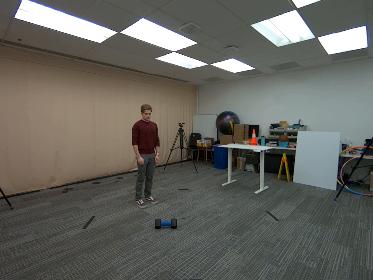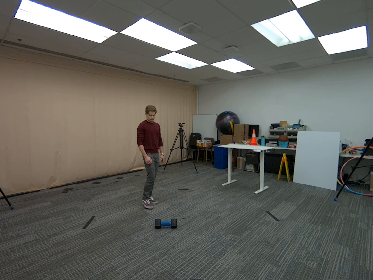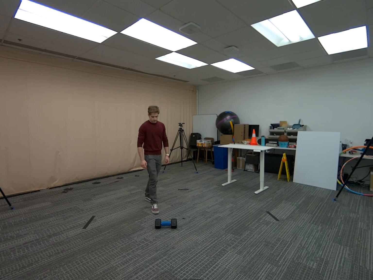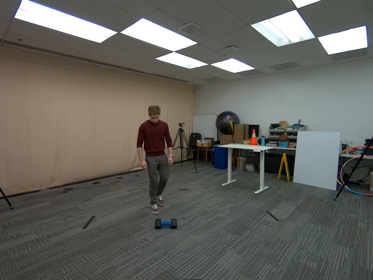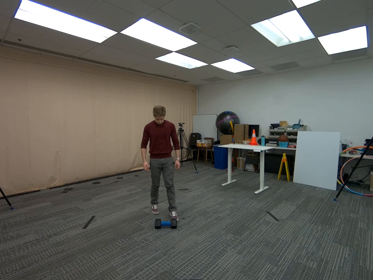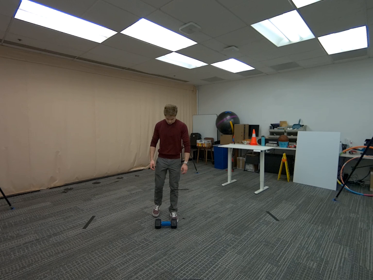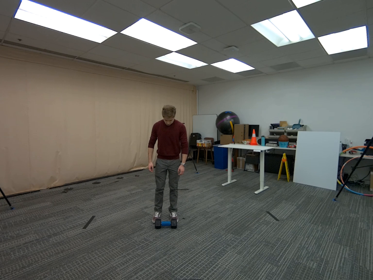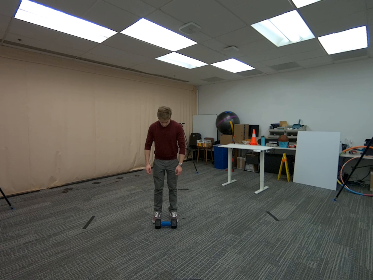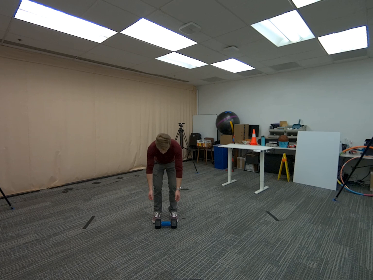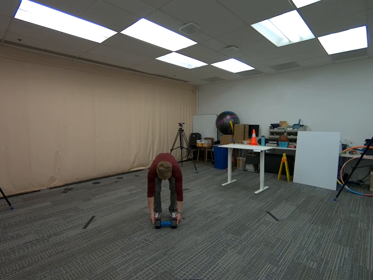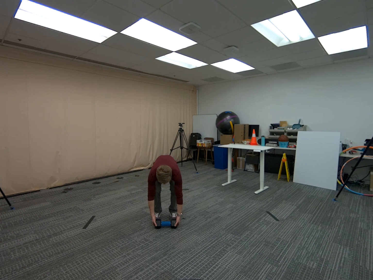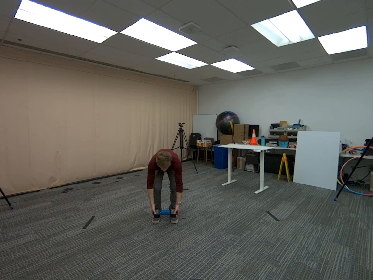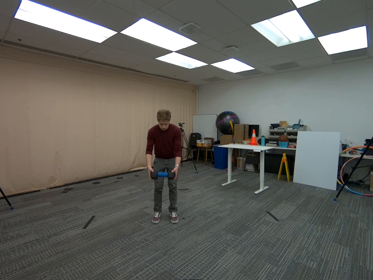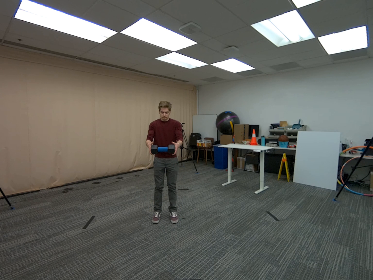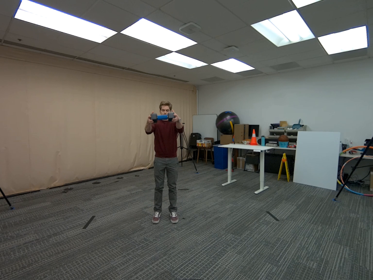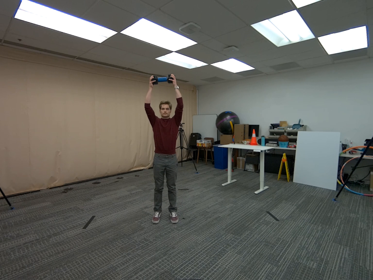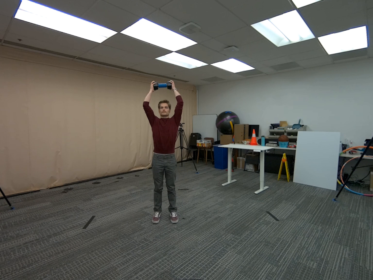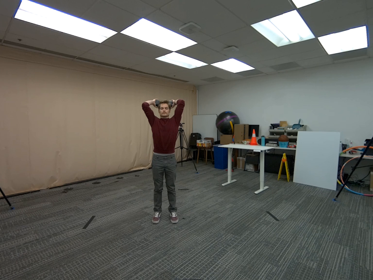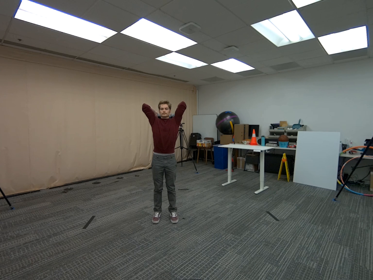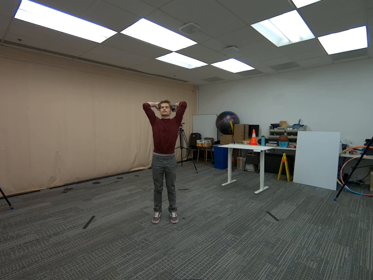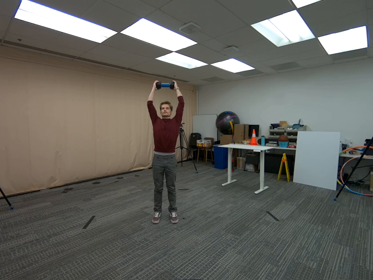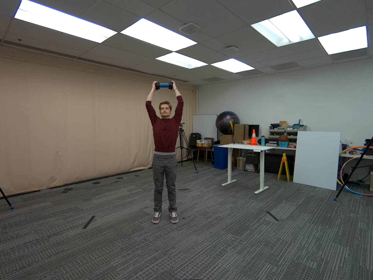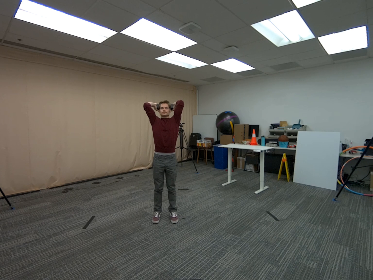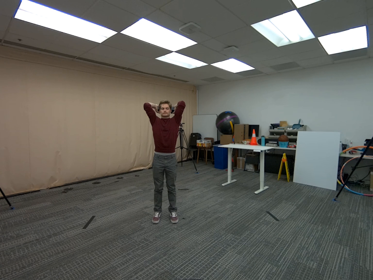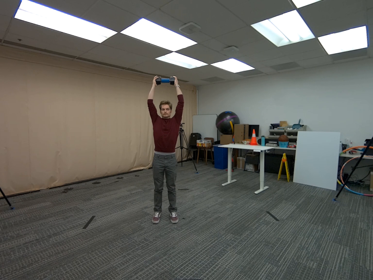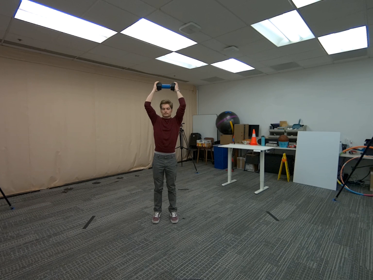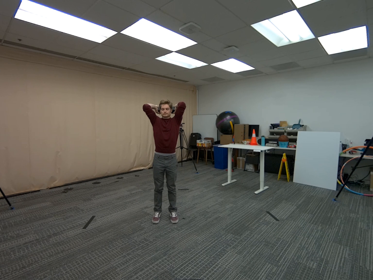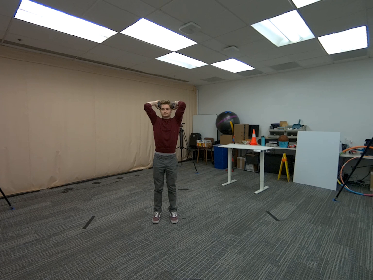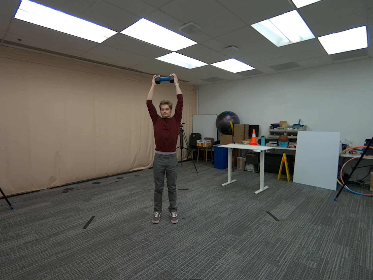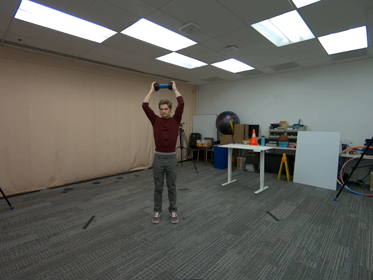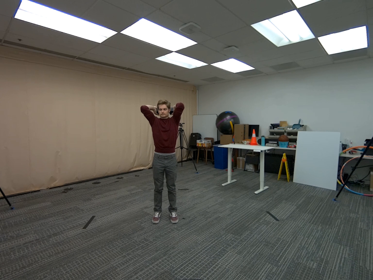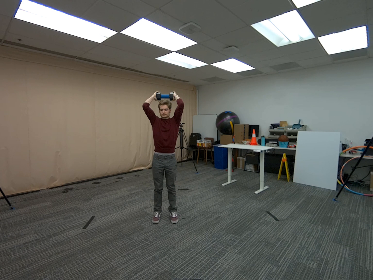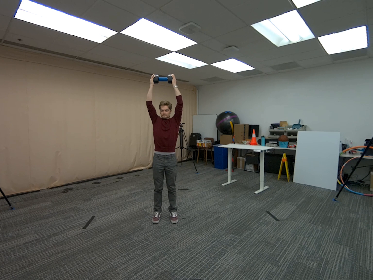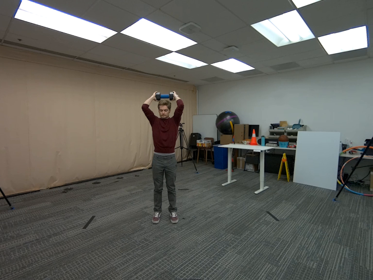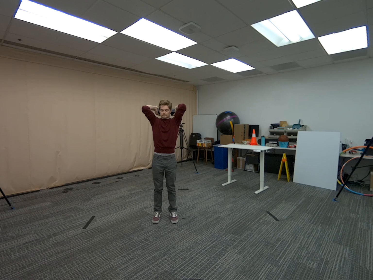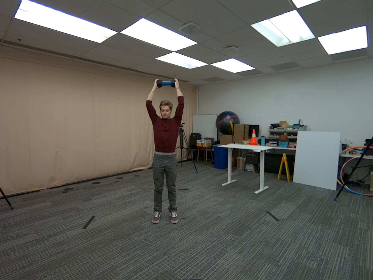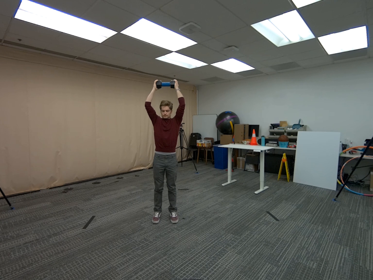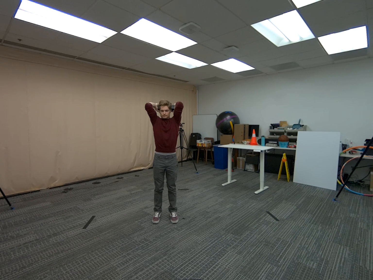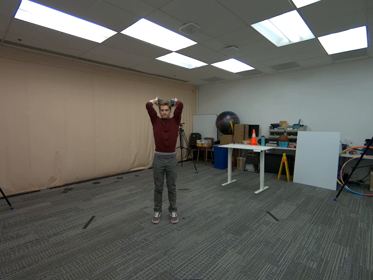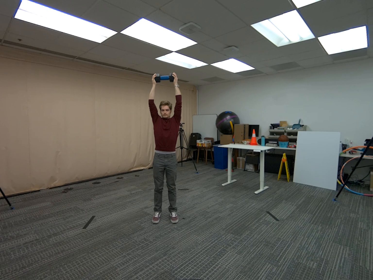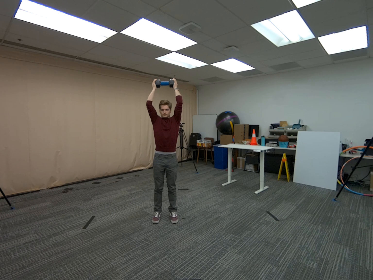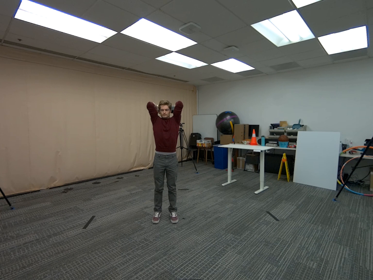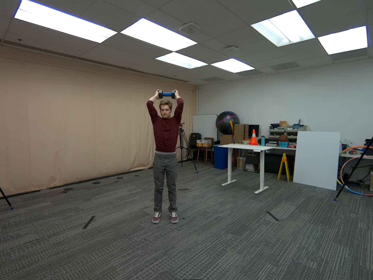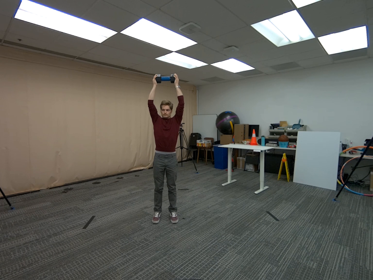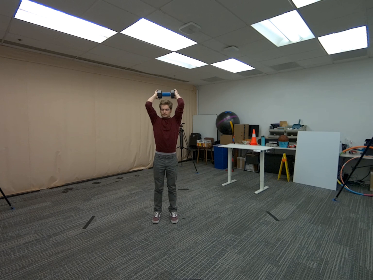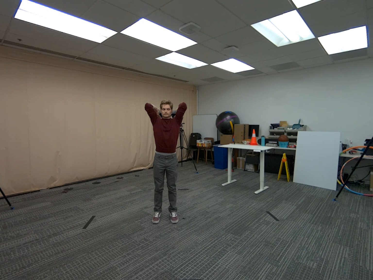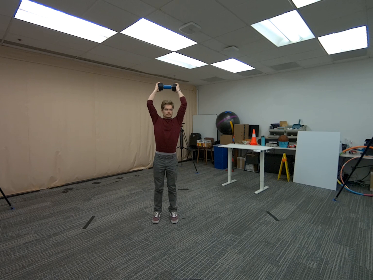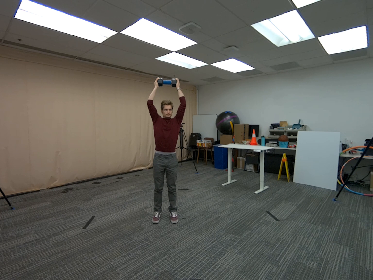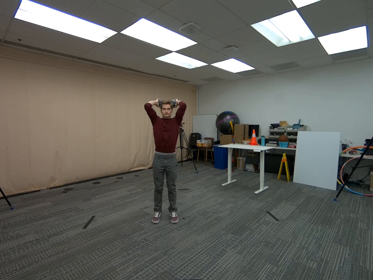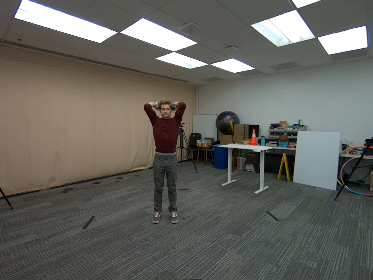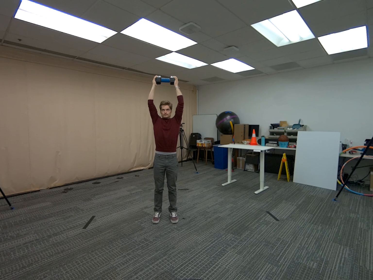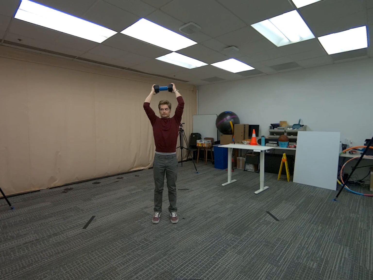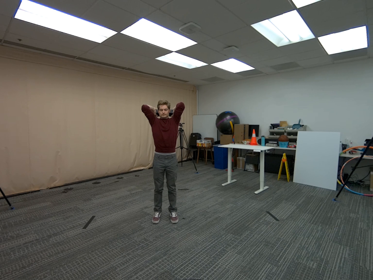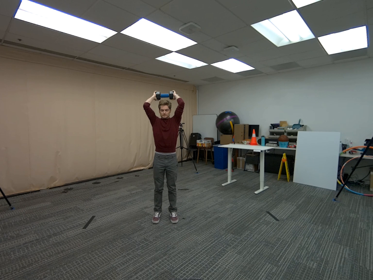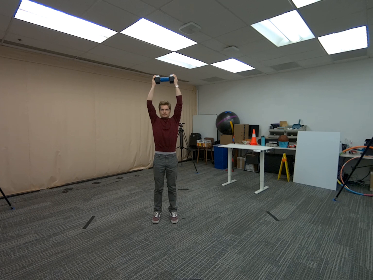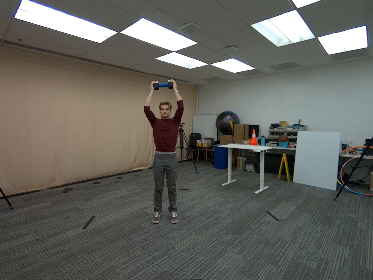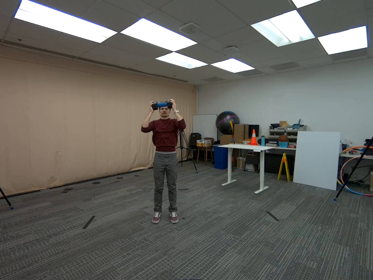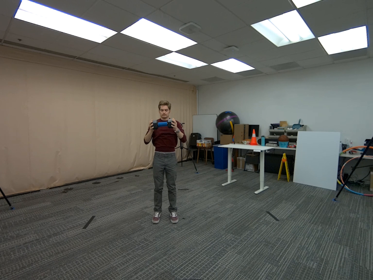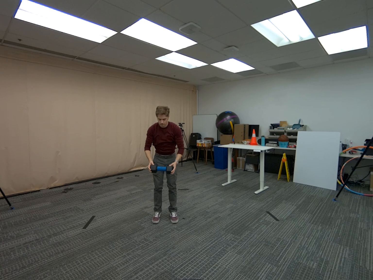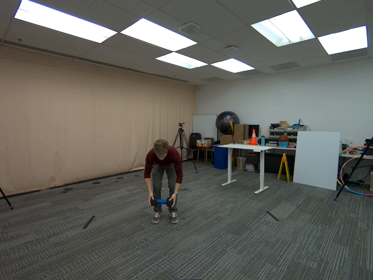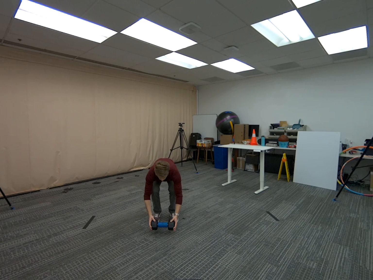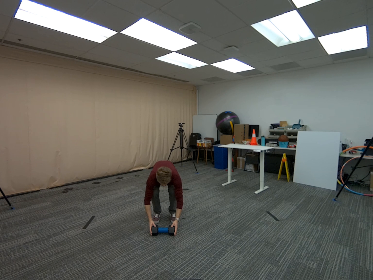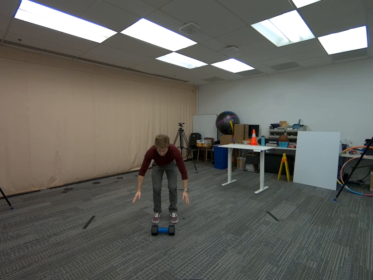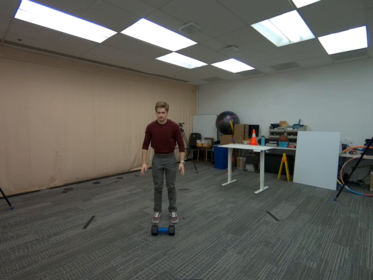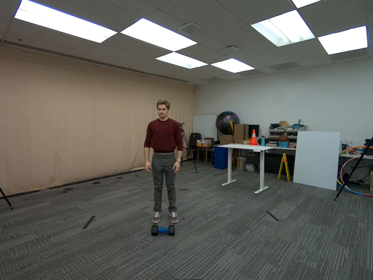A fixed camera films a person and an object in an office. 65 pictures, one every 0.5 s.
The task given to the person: Pick up the dumbbell with both hands and lift it overhead, elbows close to your head. Lower it behind your head, then extend elbows to raise it back up. Repeat until finished, then place the dumbbell on the ground.
